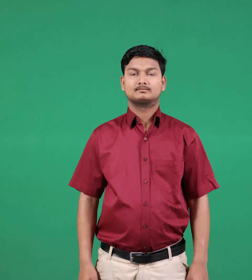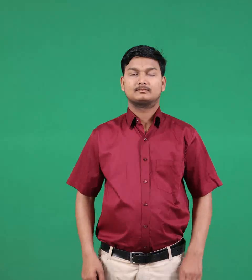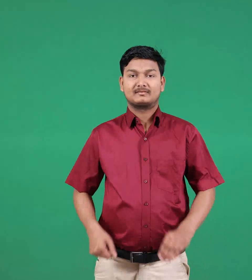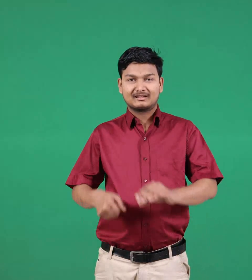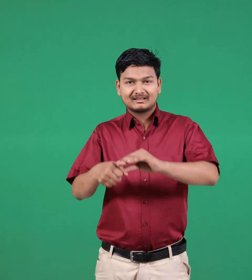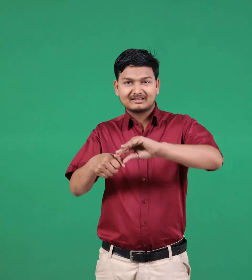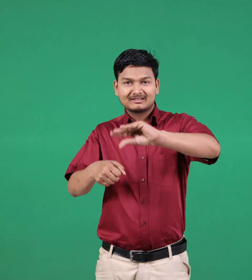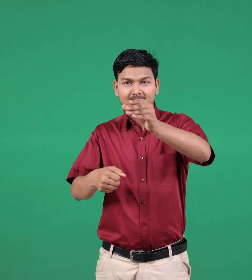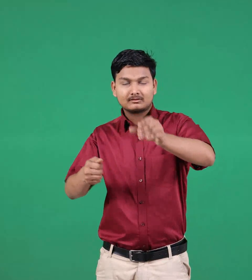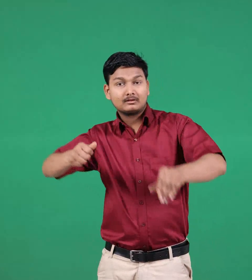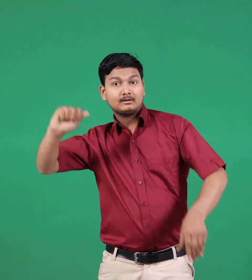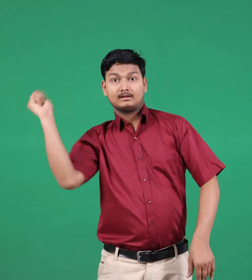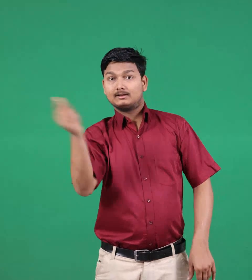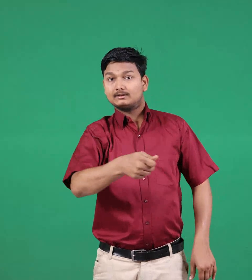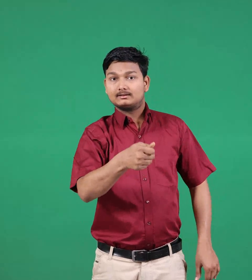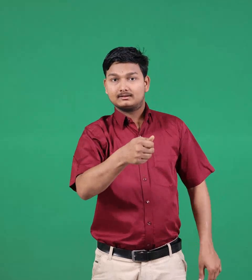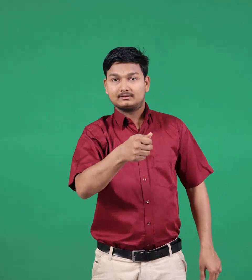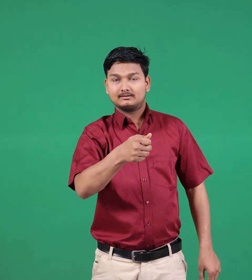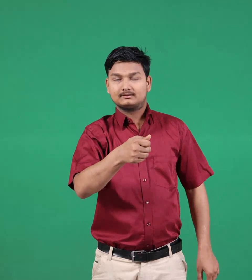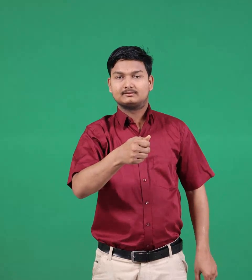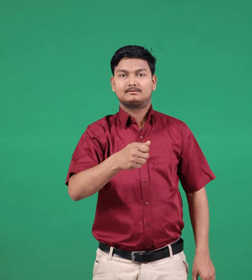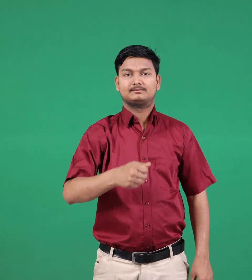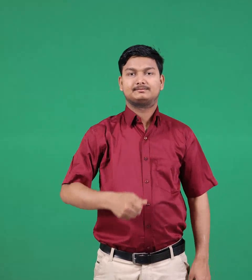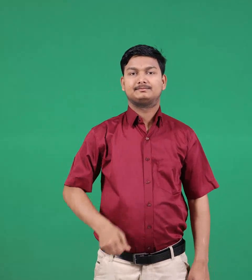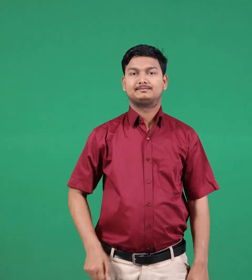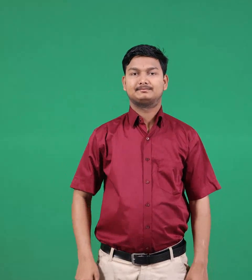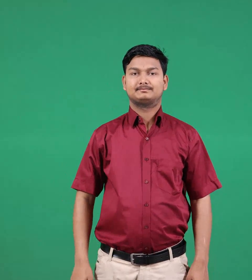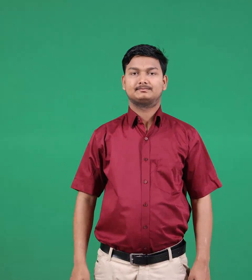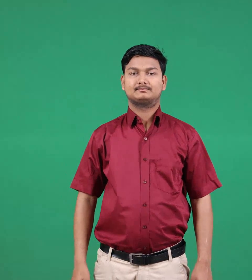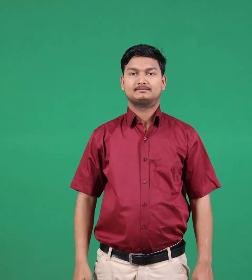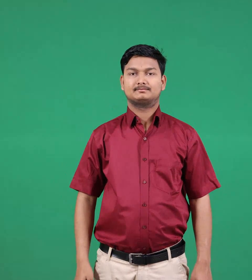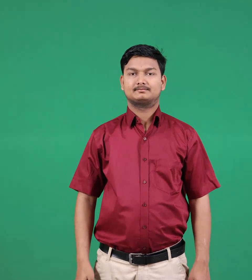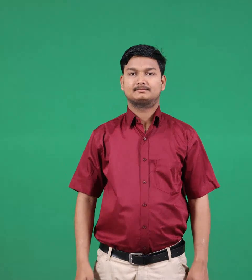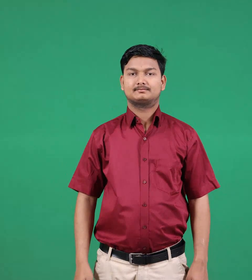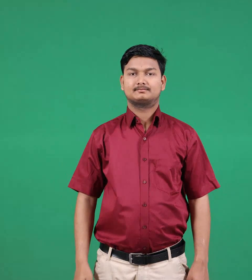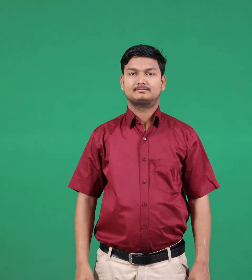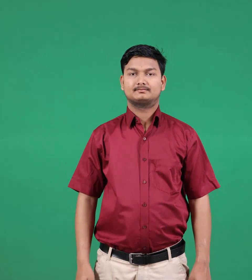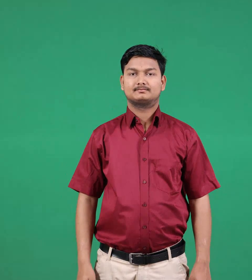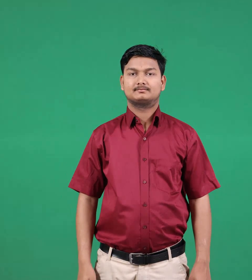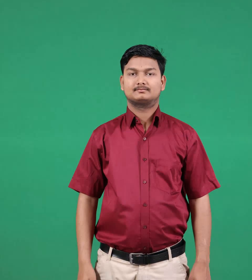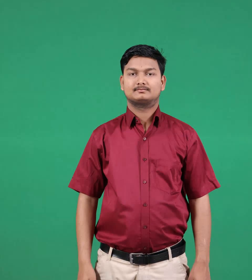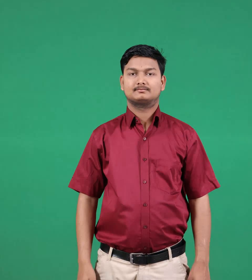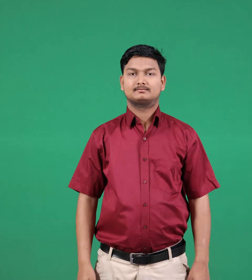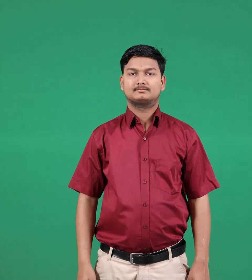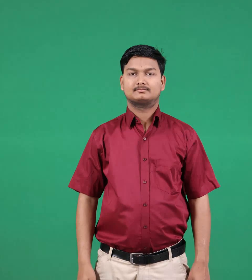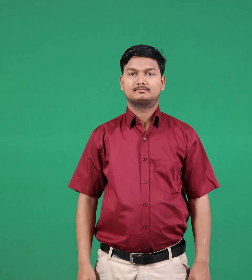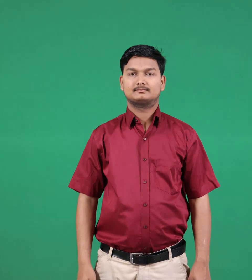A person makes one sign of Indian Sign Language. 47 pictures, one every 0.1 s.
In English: axe
